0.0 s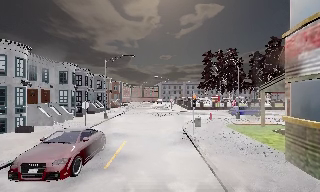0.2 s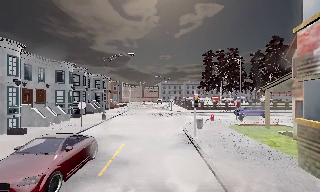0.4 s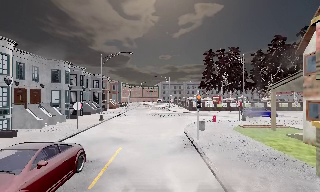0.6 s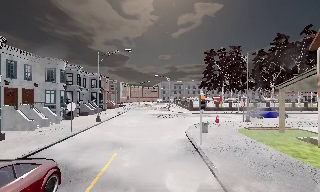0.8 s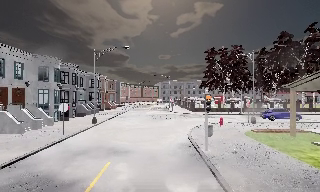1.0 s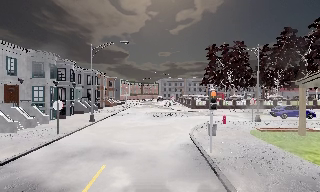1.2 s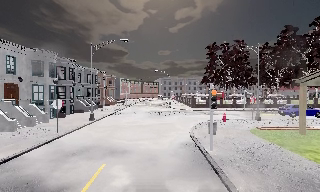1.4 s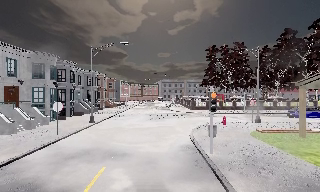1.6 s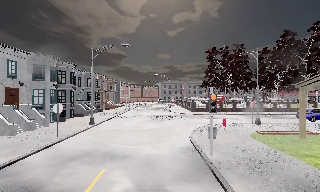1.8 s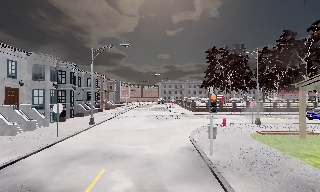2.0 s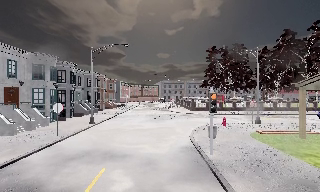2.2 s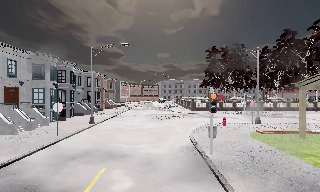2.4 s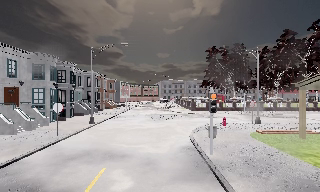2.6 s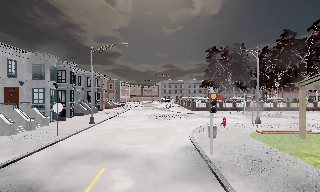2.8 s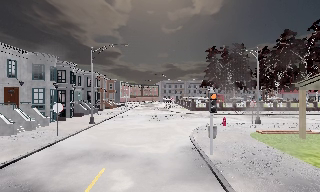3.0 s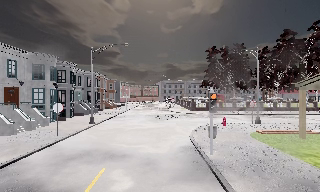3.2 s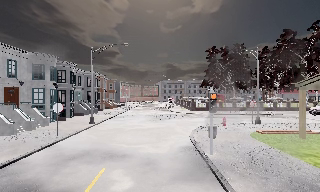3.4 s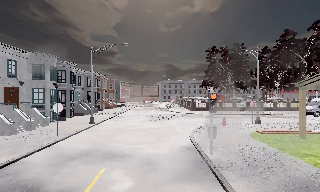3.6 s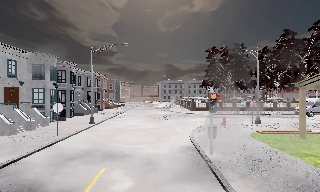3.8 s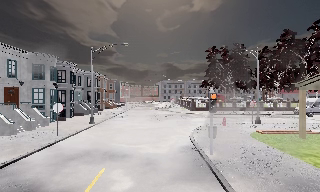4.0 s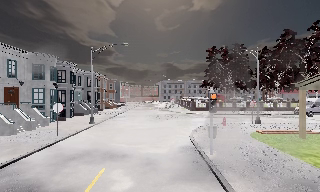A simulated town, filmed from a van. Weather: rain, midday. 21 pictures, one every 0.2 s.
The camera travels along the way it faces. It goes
forward.
0.0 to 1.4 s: The camera travels forward, about 4 m, so what stands in front looms larger. It loses speed.
1.4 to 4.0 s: The camera keeps its place and its aim.
The film runs forward here.
